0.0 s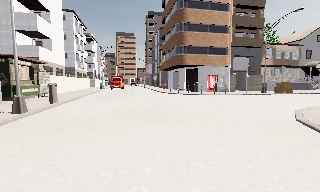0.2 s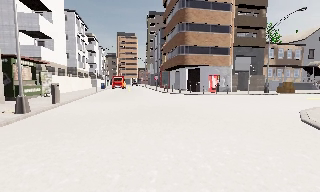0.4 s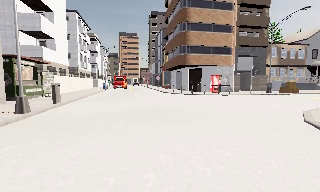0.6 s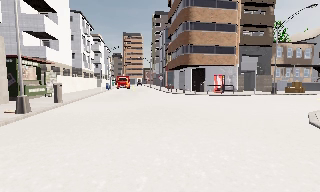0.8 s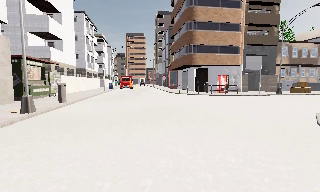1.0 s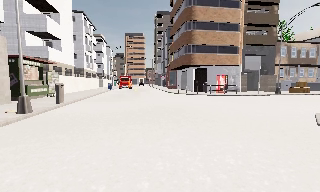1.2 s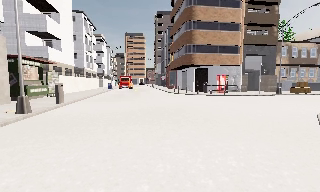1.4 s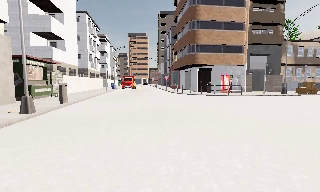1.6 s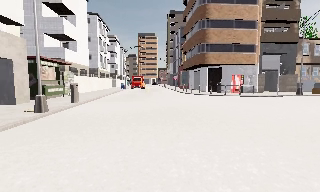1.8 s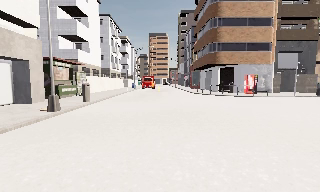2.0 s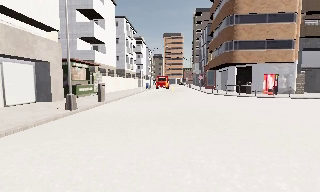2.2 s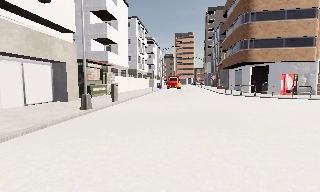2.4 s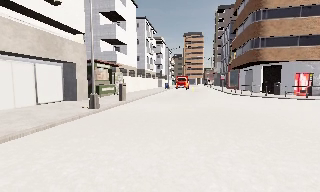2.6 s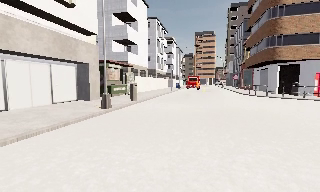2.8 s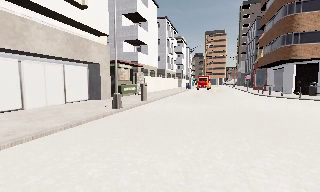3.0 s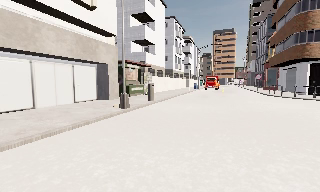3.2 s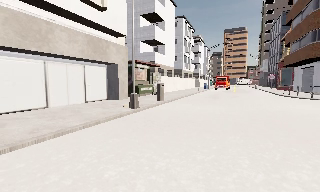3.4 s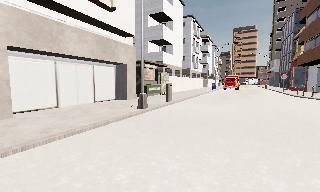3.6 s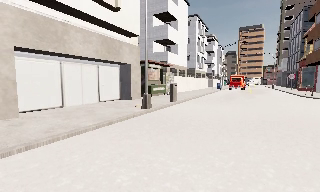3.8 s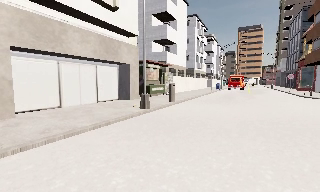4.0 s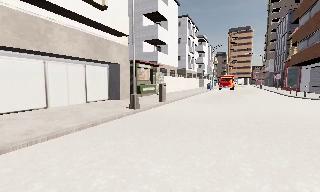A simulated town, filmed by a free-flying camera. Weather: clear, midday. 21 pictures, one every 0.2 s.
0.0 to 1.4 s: The camera shifts only a little, or ends up much as it began.
1.4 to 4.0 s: The camera swings to its left by about 35 degrees, and the scene slides to the right. It travels forward, about 1 m.
The film runs forward here.
